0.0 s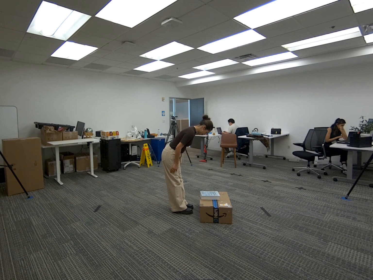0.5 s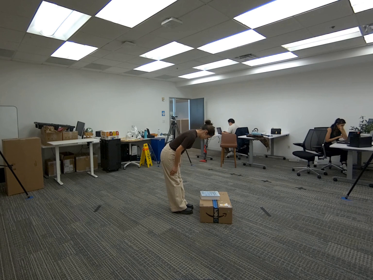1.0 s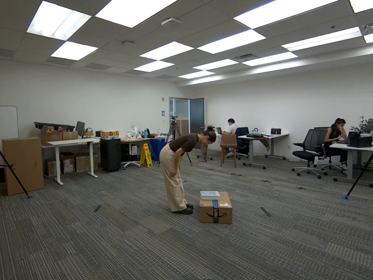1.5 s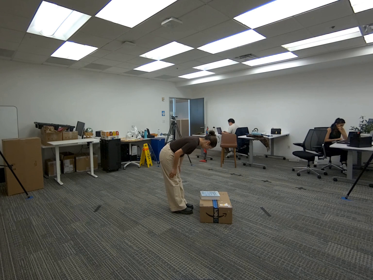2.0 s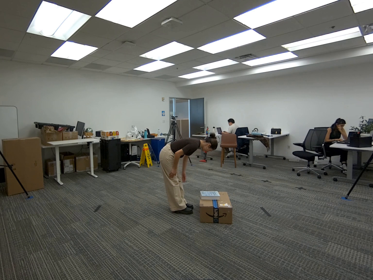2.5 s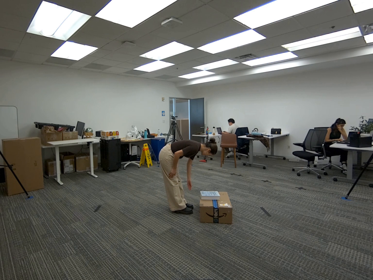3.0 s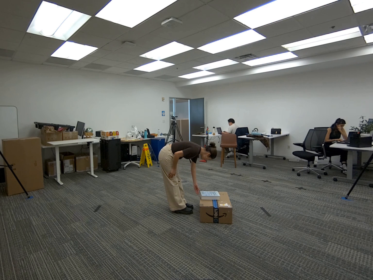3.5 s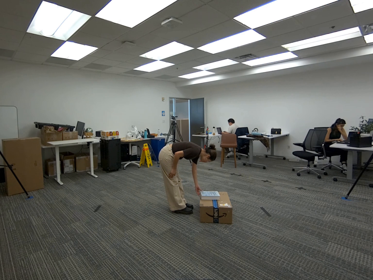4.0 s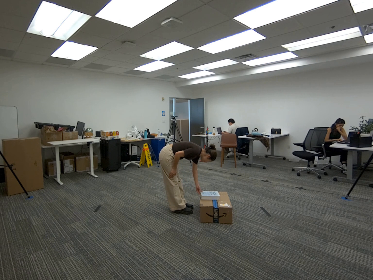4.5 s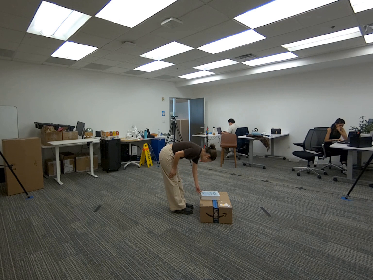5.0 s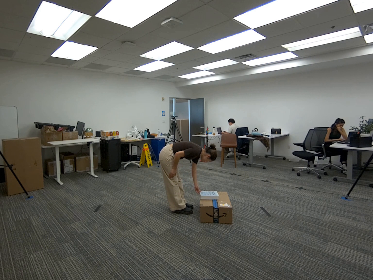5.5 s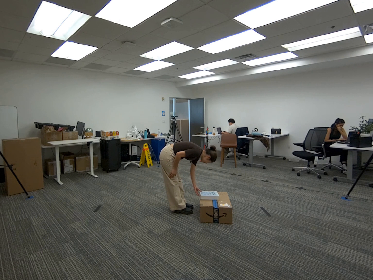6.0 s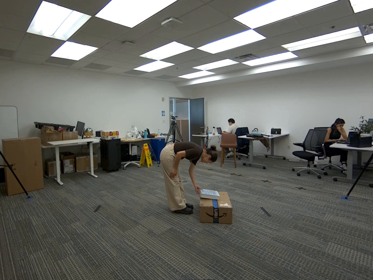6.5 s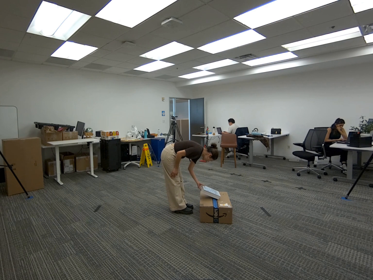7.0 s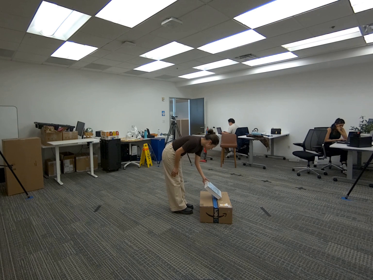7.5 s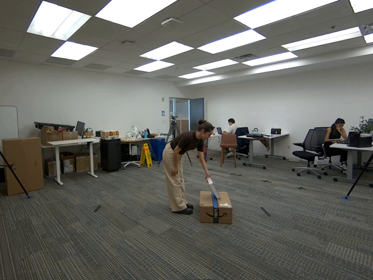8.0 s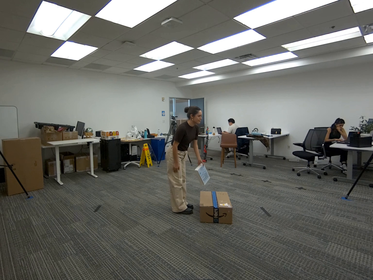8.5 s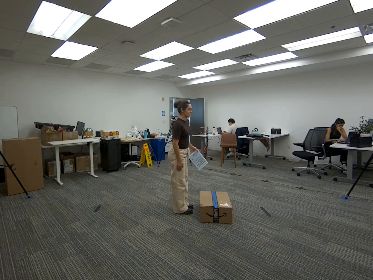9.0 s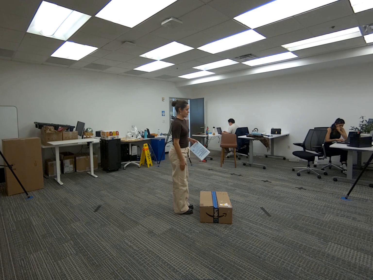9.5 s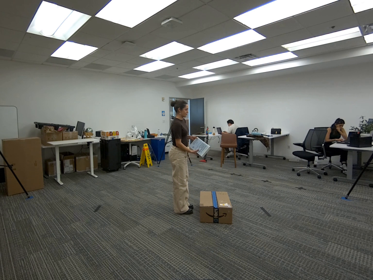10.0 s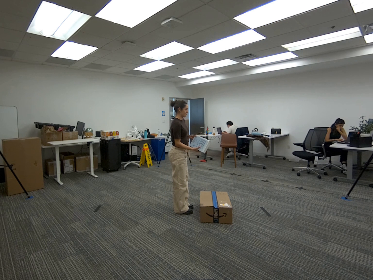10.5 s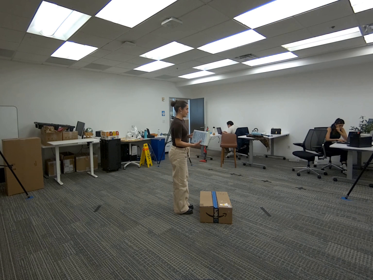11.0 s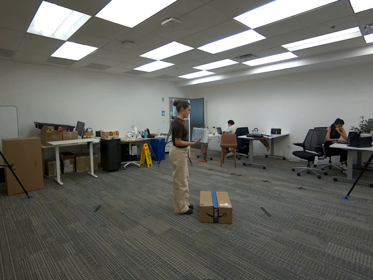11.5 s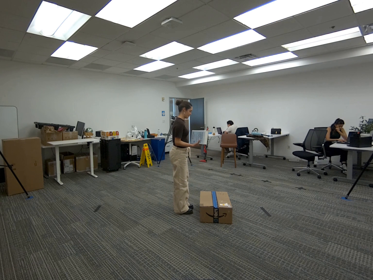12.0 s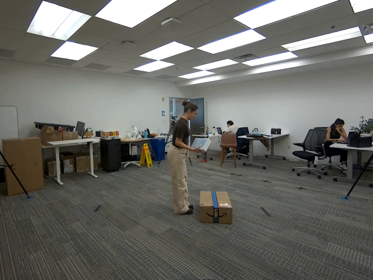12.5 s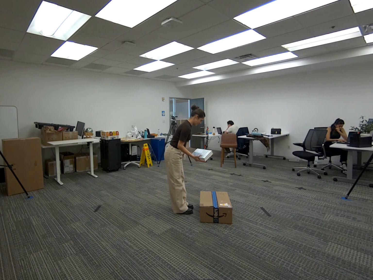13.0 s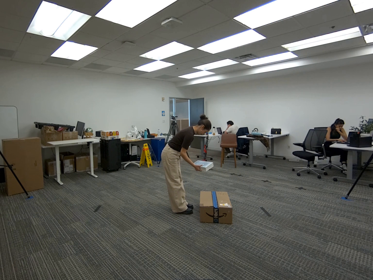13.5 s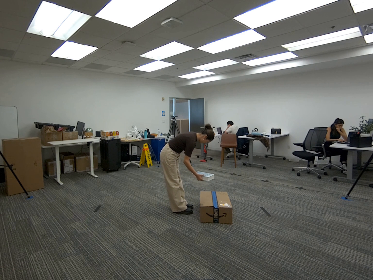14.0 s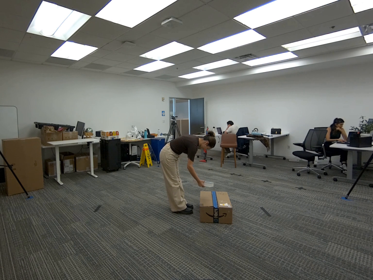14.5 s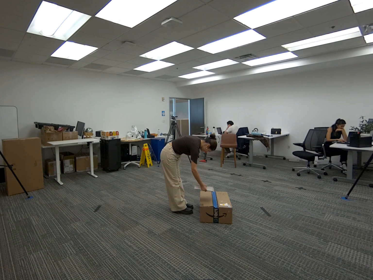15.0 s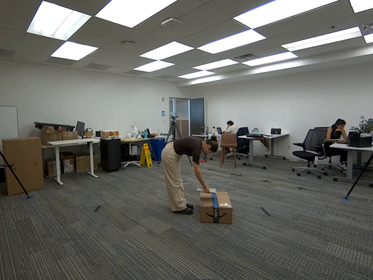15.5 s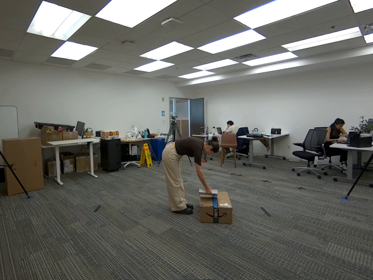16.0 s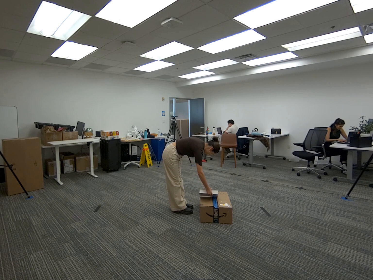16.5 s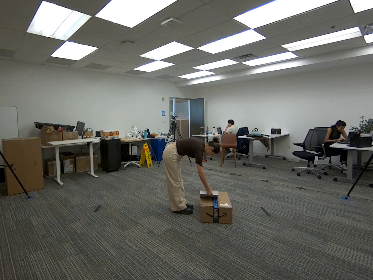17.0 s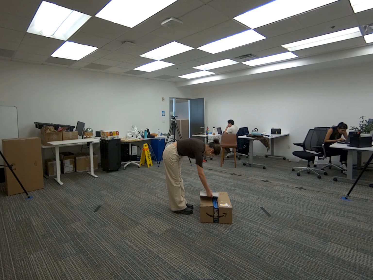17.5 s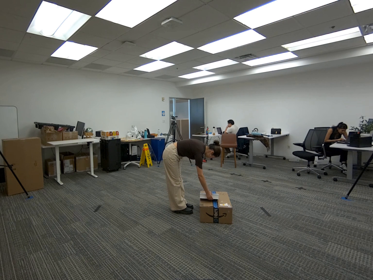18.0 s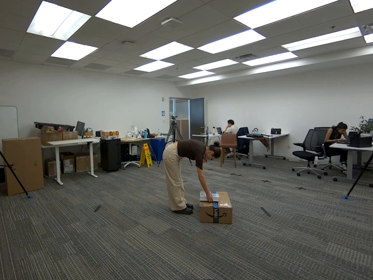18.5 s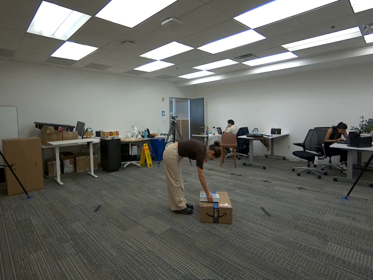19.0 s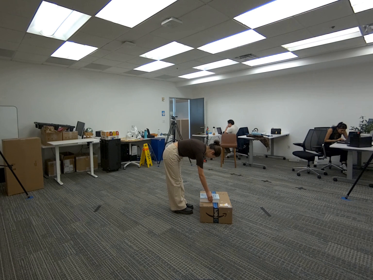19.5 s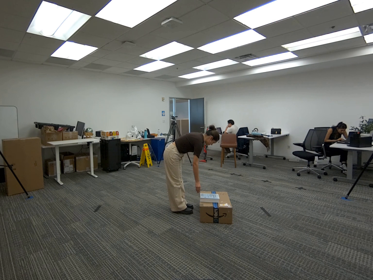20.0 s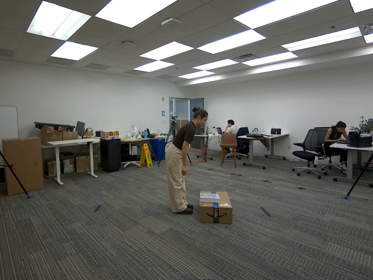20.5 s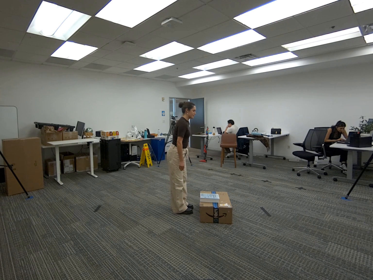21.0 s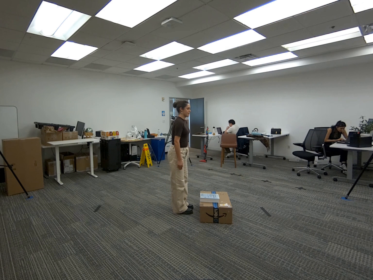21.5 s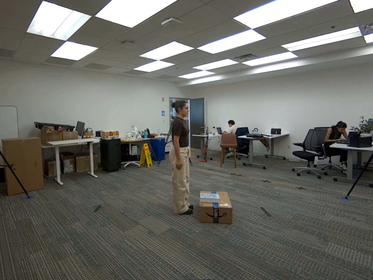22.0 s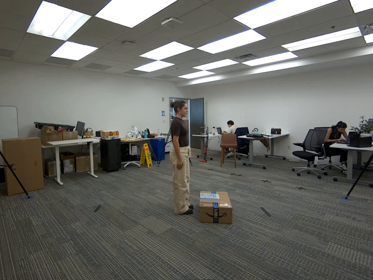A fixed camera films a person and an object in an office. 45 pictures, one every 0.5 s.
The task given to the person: Walk to the light blue book on the big brown cardboard box. Pick up the book with your left hand, transfer it to your right hand, and place it back on top of the box with your right hand.
